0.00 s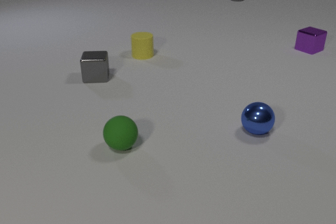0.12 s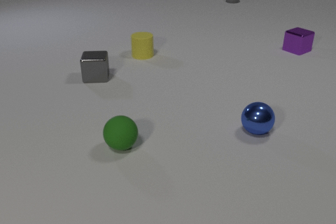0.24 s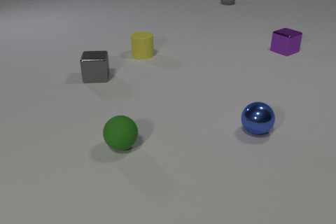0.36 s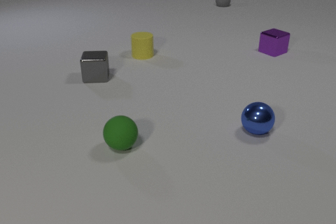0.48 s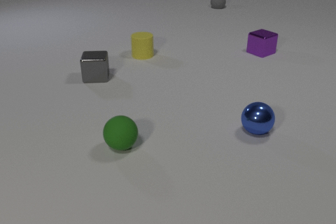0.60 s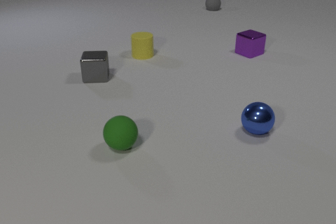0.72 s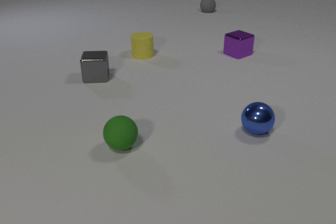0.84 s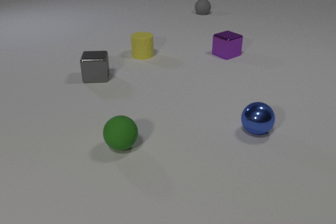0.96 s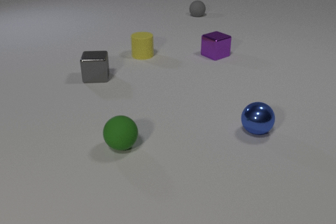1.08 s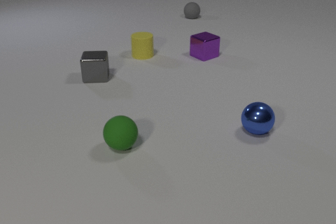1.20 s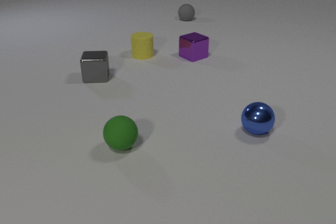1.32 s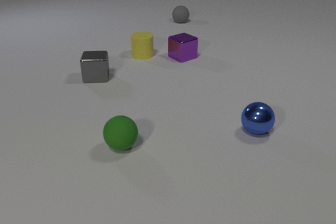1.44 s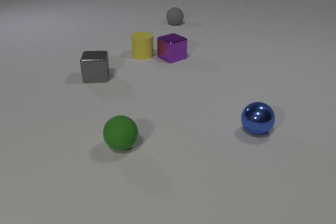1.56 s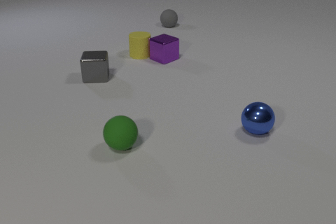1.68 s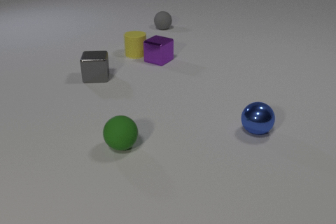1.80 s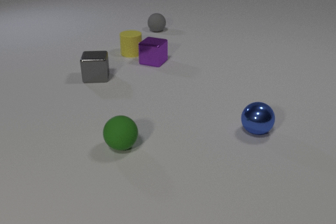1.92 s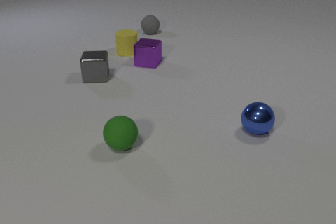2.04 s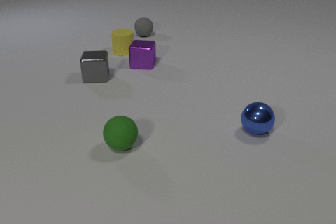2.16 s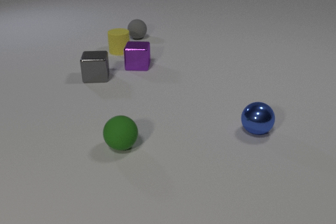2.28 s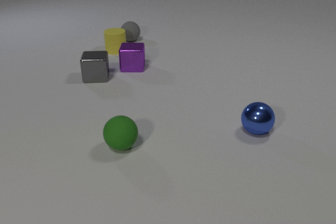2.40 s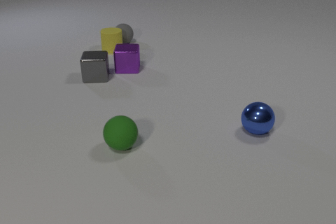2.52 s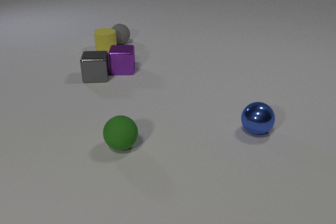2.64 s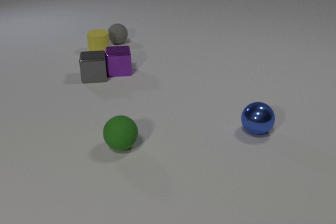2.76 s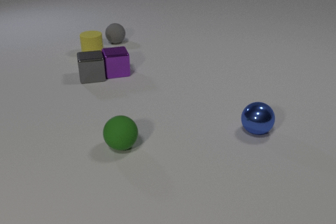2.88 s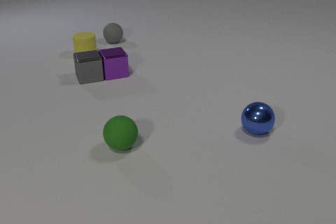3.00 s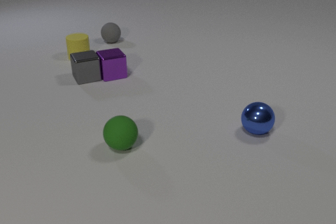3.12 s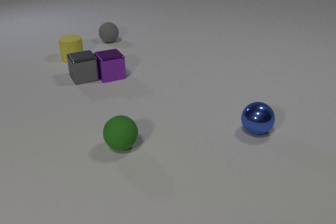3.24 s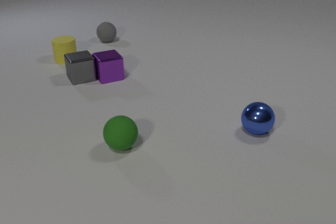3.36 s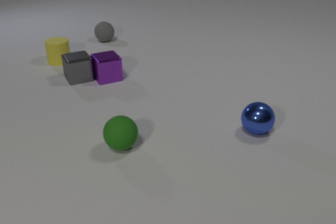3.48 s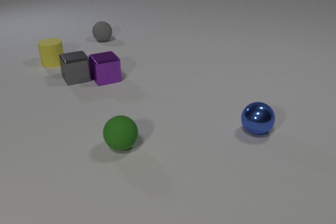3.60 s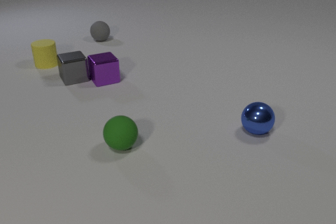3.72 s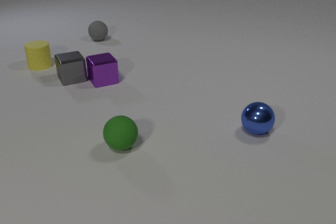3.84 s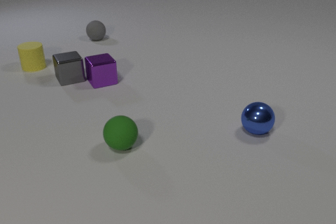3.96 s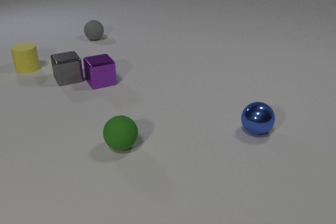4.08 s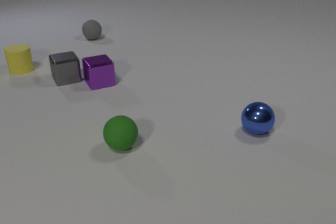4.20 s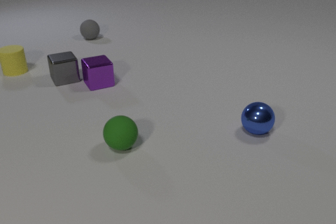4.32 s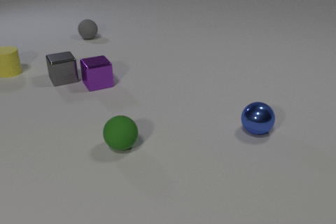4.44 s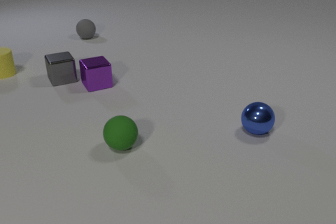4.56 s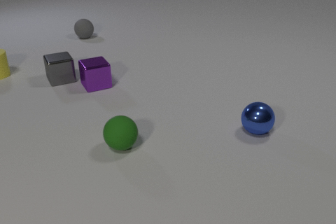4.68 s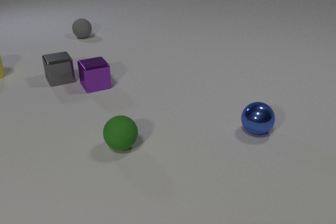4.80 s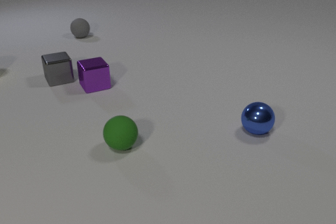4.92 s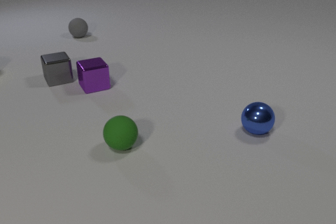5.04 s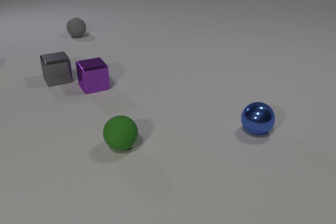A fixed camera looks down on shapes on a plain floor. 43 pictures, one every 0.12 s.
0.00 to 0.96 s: The purple metal cube slides to the left and toward the camera. The gray rubber sphere rolls toward the camera and to the left.
0.96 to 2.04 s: The purple metal cube slides to the left, spins counterclockwise seen from above by about 45 degrees, its near face sliding to the right. The yellow rubber cylinder slides to the left and away from the camera. The gray rubber sphere rolls toward the camera and to the left. The purple metal cube and the yellow rubber cylinder collide.
2.04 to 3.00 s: The purple metal cube slides to the left and toward the camera, spins counterclockwise seen from above by about 30 degrees, its near face sliding to the right. The yellow rubber cylinder slides to the left. The gray rubber sphere rolls to the left and toward the camera. The gray metal cube slides to the left. The yellow rubber cylinder and the gray rubber sphere collide. The purple metal cube and the gray metal cube collide.
3.00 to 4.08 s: The purple metal cube slides toward the camera and to the left. The yellow rubber cylinder slides to the left. The gray rubber sphere rolls to the left and away from the camera. The gray metal cube slides to the left.
4.08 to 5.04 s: The purple metal cube slides toward the camera and to the left. The yellow rubber cylinder slides to the left, leaves at the left edge. The gray rubber sphere rolls to the left and away from the camera. The gray metal cube slides to the left.
How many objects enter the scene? 0.
Are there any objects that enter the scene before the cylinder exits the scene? no.
How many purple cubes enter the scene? 0.
